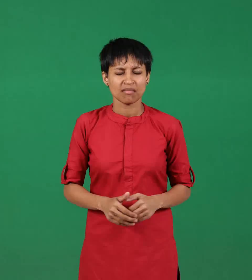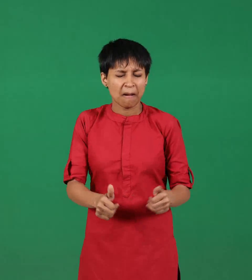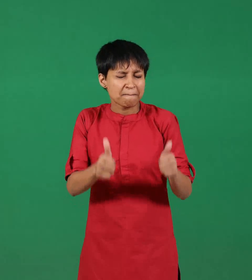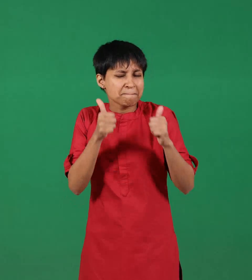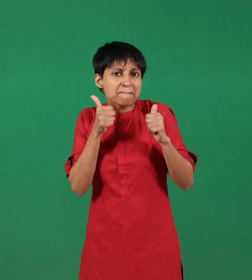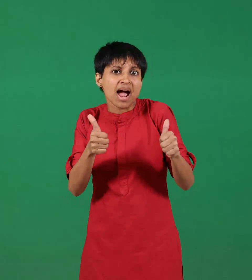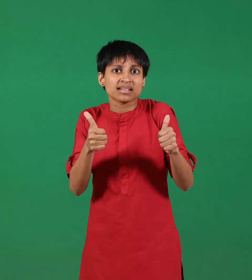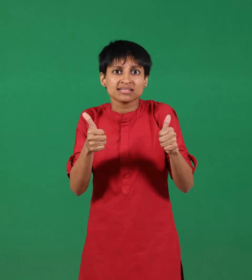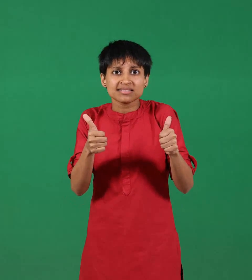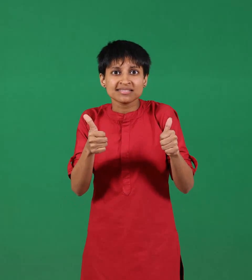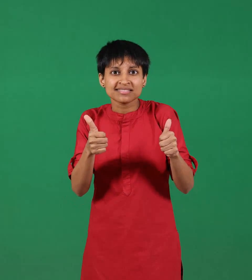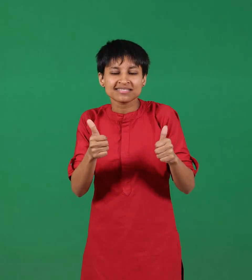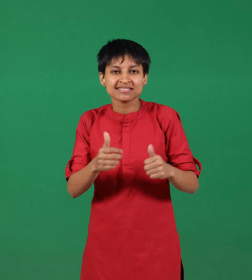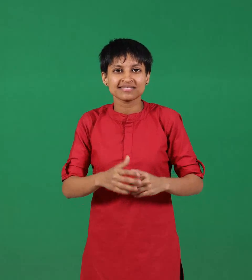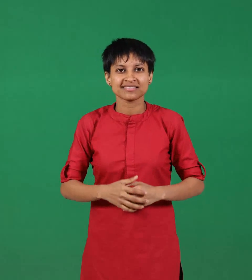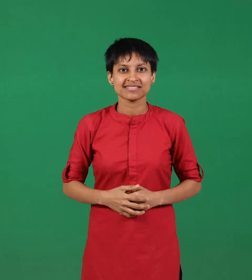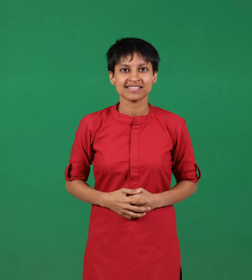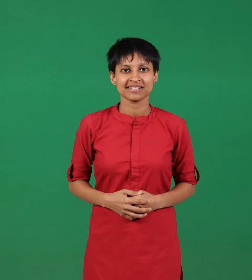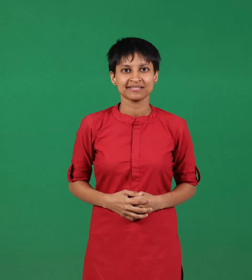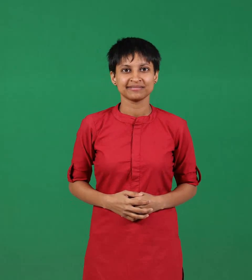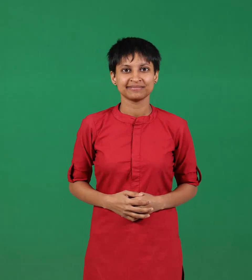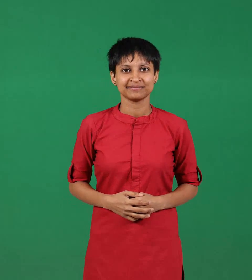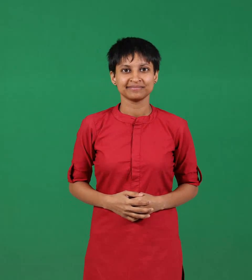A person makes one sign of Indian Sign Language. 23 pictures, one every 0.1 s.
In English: best
